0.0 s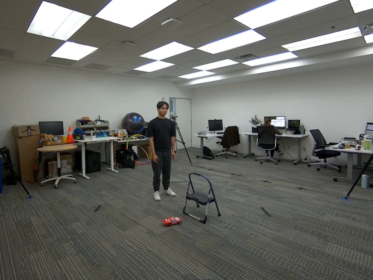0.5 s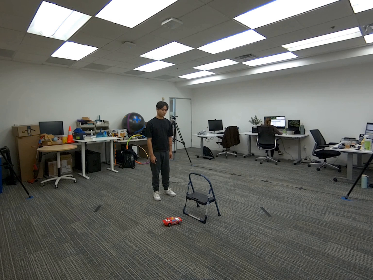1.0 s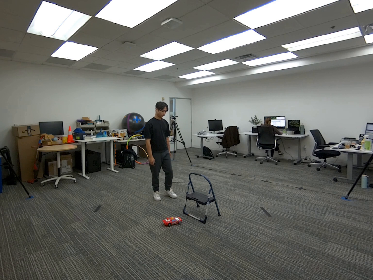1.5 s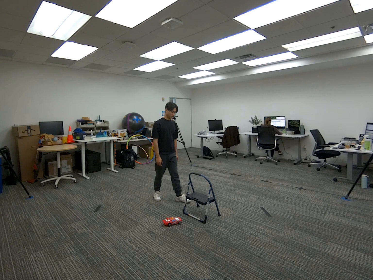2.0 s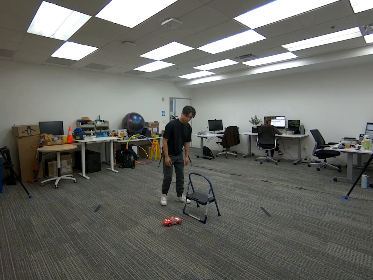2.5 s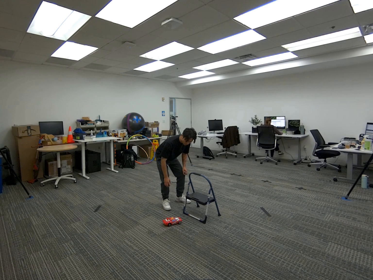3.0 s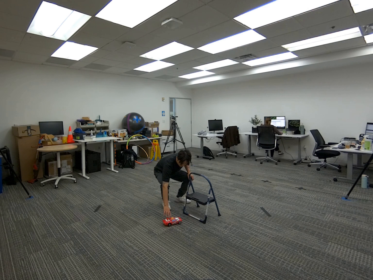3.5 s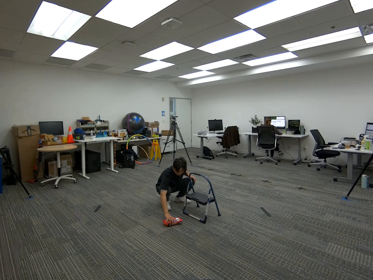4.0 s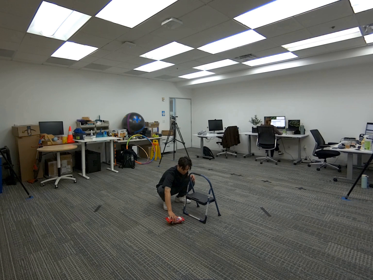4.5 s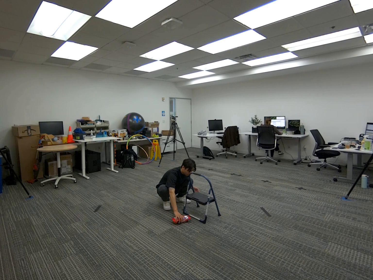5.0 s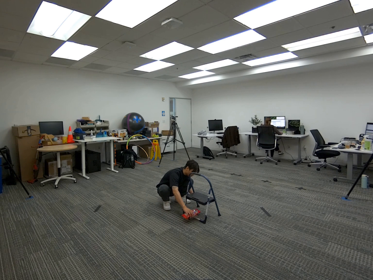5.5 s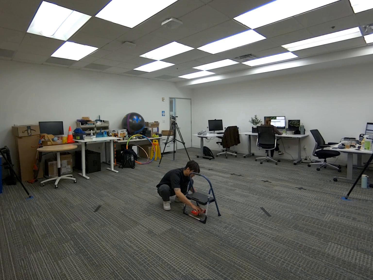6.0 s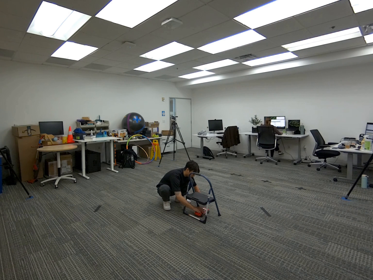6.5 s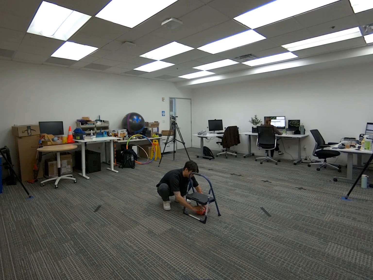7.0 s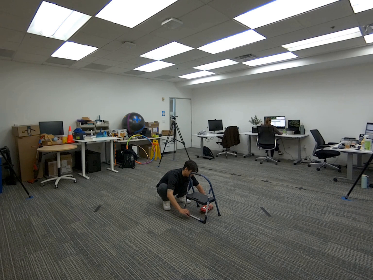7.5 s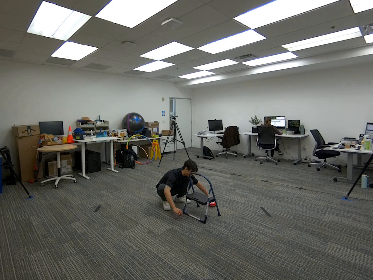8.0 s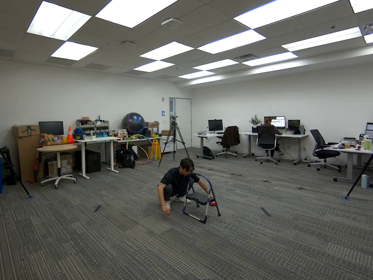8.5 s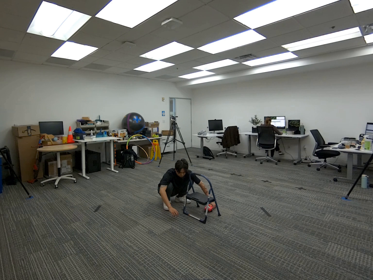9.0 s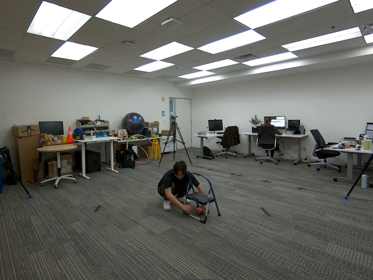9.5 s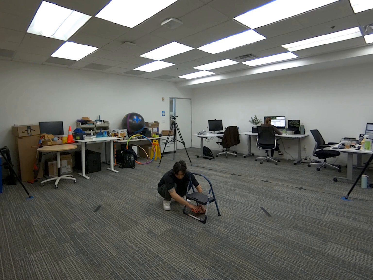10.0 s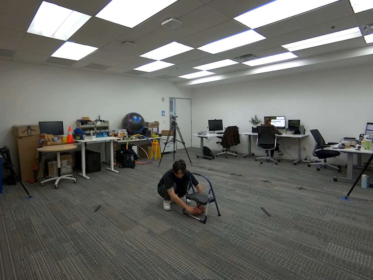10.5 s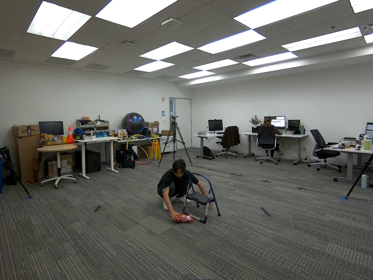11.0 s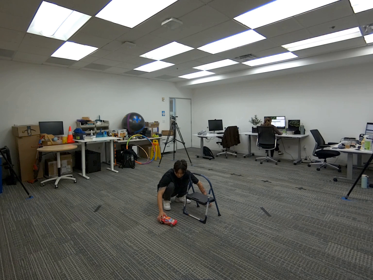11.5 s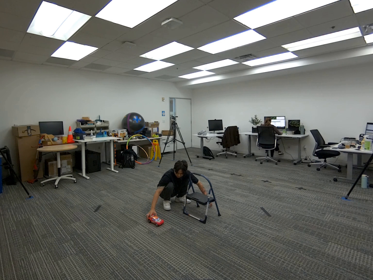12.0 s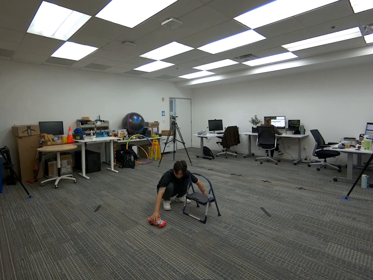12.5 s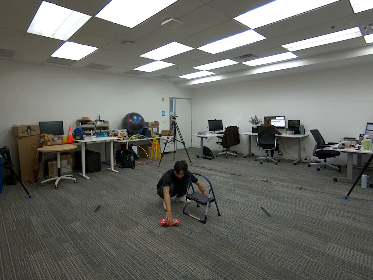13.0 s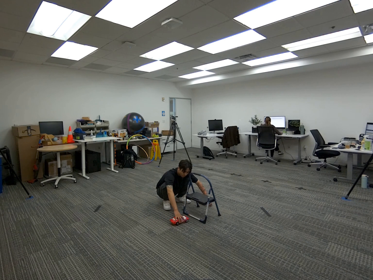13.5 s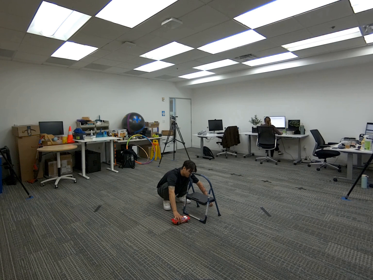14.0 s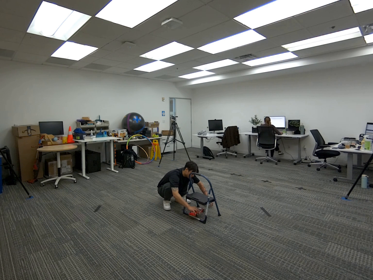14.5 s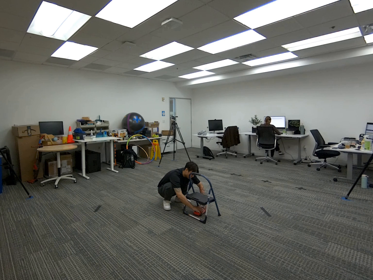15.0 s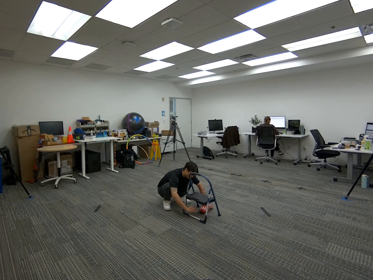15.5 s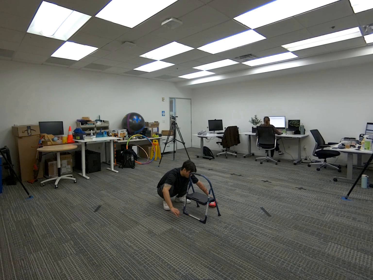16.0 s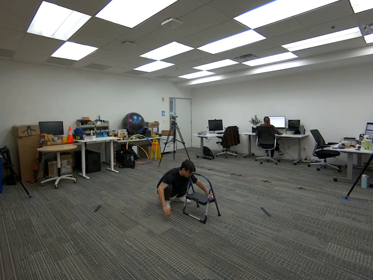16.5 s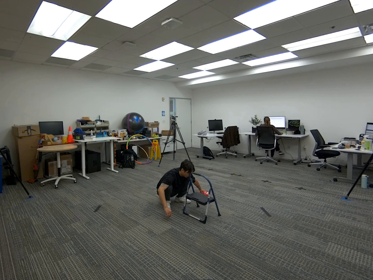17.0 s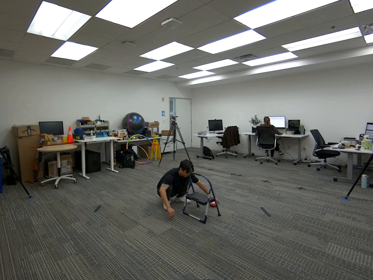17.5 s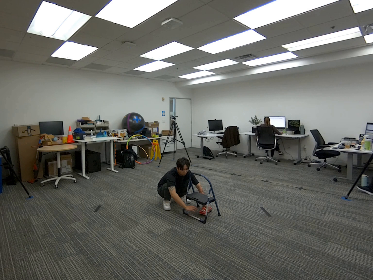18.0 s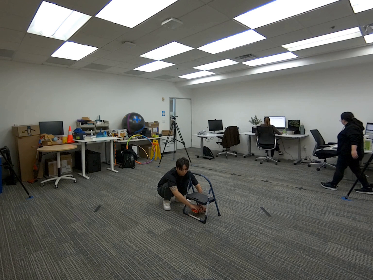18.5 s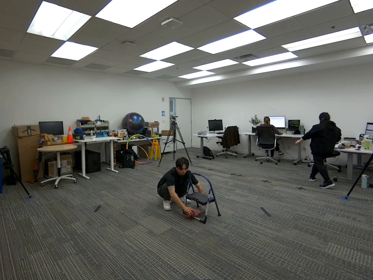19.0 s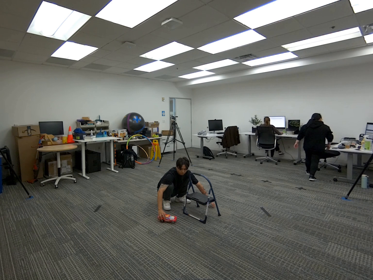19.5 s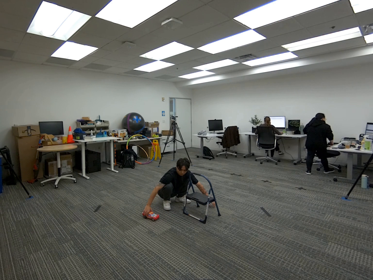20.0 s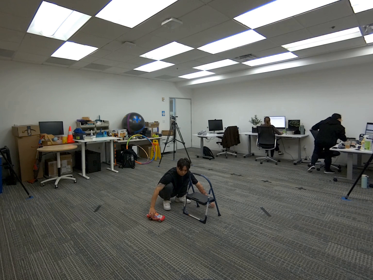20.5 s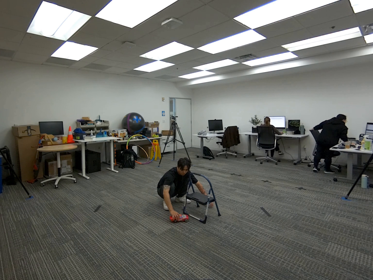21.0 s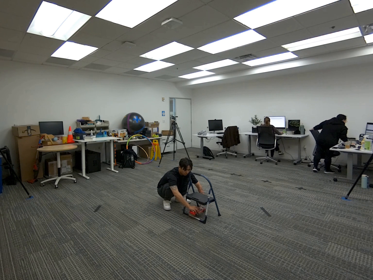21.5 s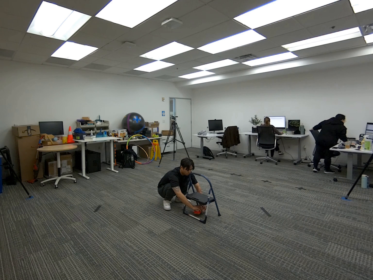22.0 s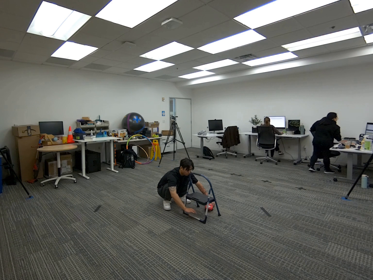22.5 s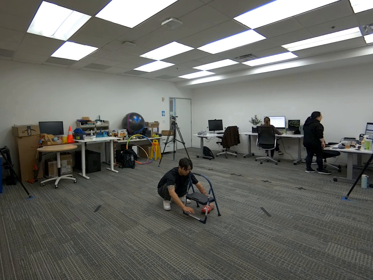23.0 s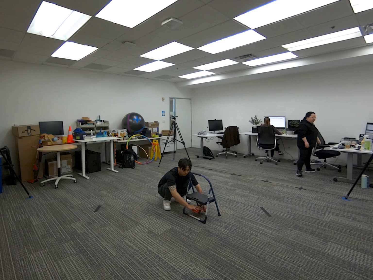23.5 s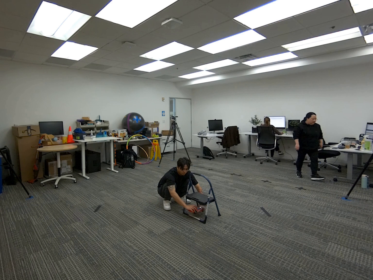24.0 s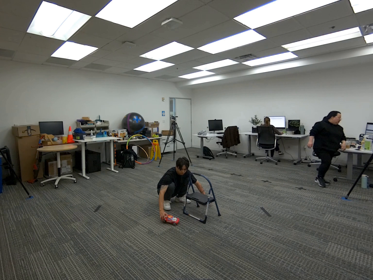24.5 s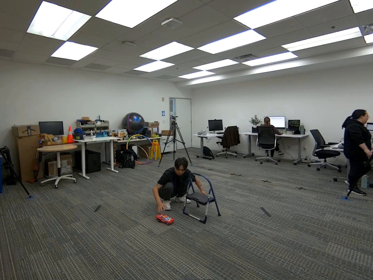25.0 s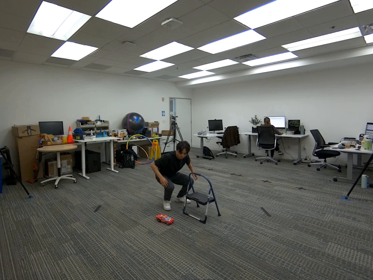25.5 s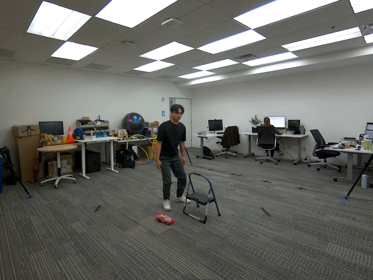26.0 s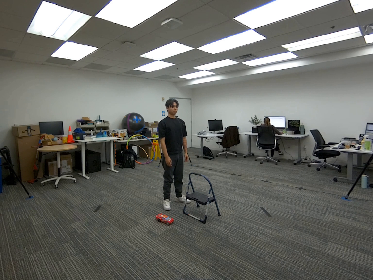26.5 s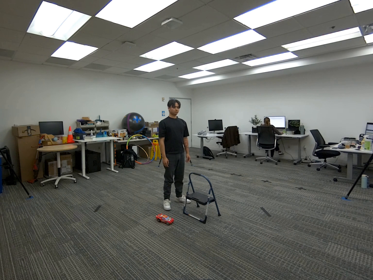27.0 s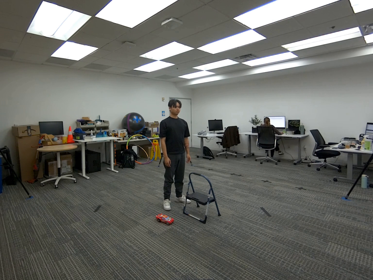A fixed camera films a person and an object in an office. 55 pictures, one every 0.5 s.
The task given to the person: Walk to the toy car on the ground and pick it up with your right hand. Place it on the ground and roll it under the step ladder. Move to the other side, pick up the car again, and roll it back under the step ladder. Continue alternating sides, rolling the car under the ladder each time, until finished.
